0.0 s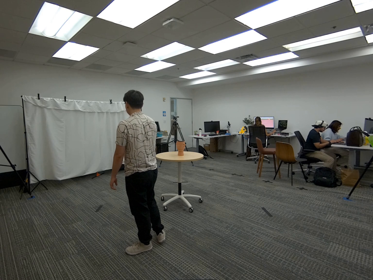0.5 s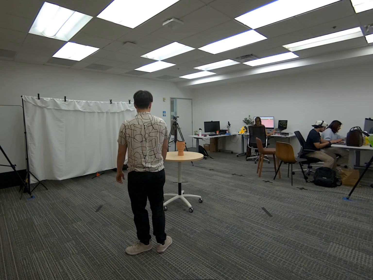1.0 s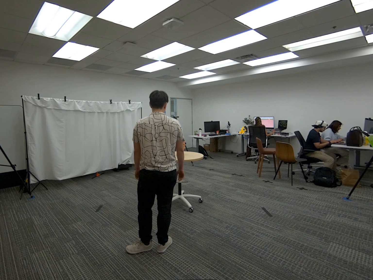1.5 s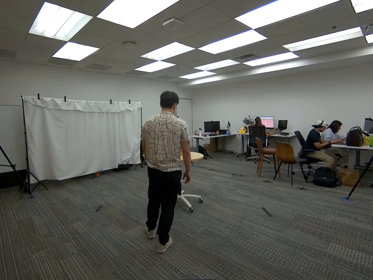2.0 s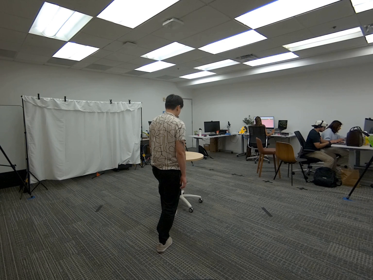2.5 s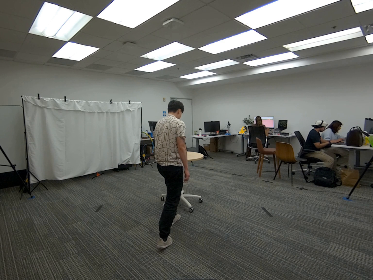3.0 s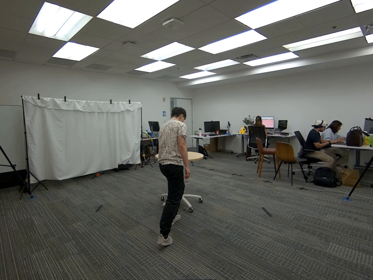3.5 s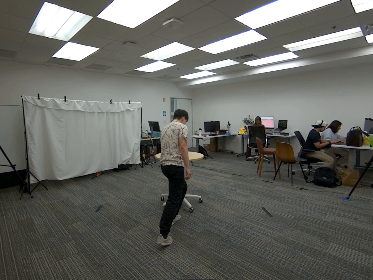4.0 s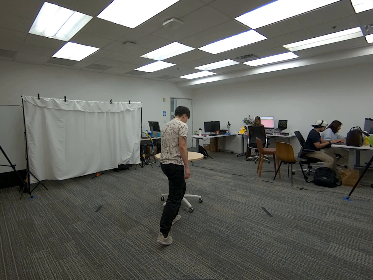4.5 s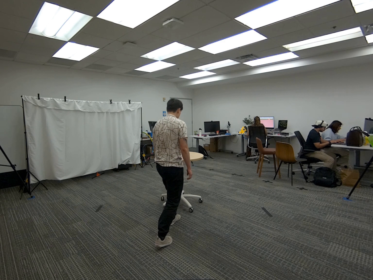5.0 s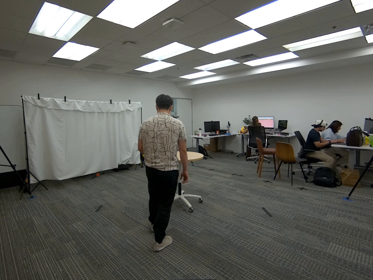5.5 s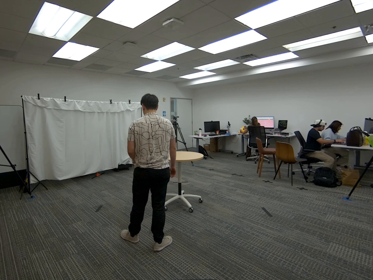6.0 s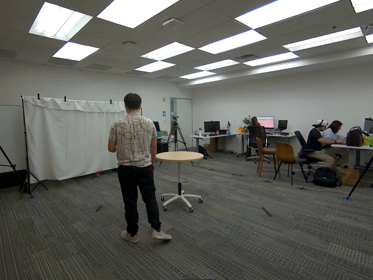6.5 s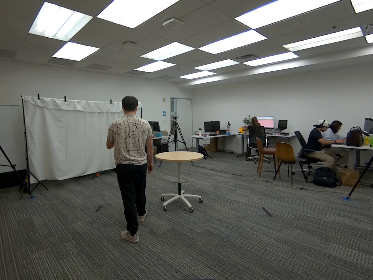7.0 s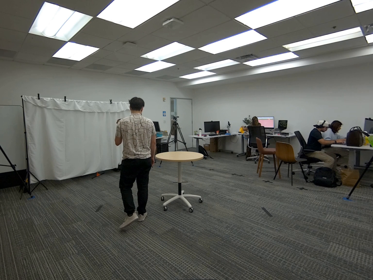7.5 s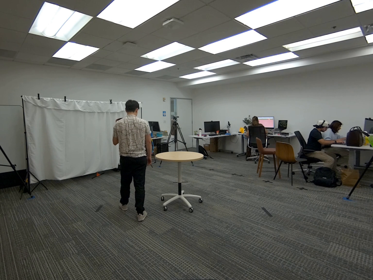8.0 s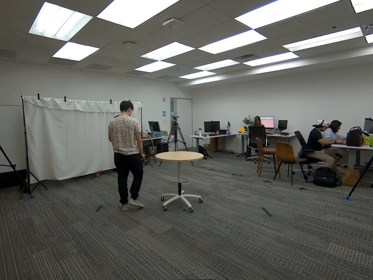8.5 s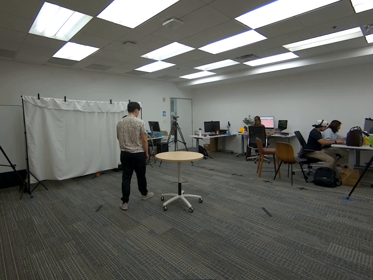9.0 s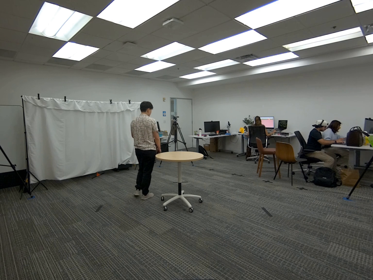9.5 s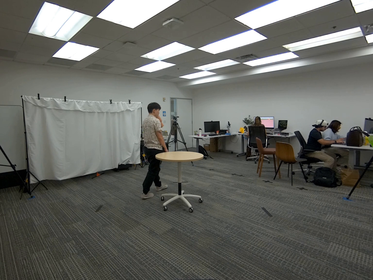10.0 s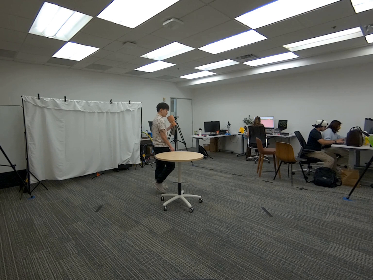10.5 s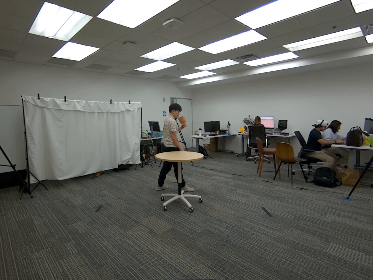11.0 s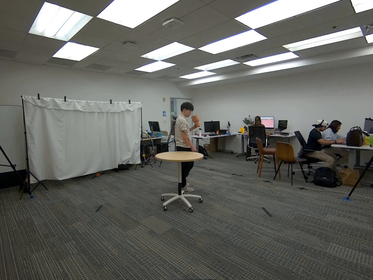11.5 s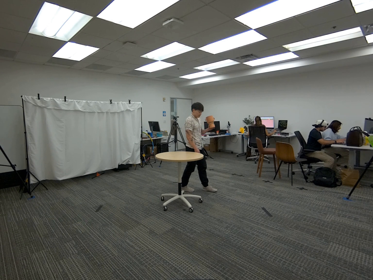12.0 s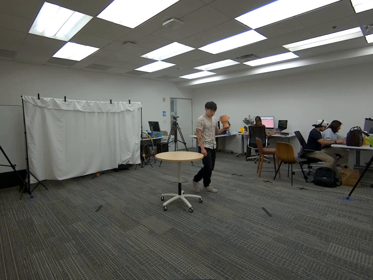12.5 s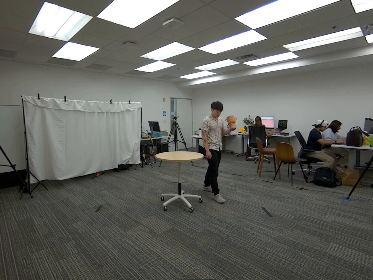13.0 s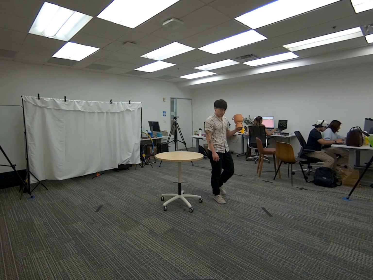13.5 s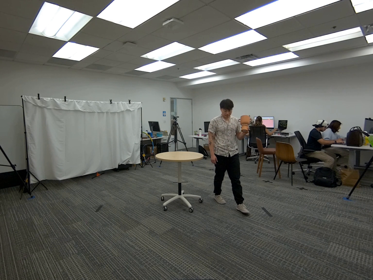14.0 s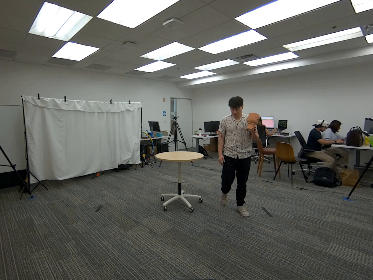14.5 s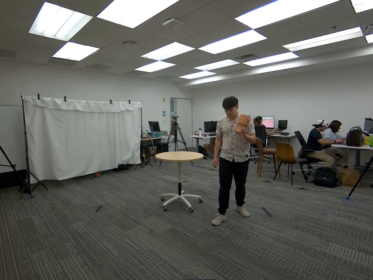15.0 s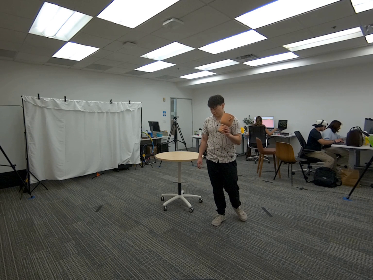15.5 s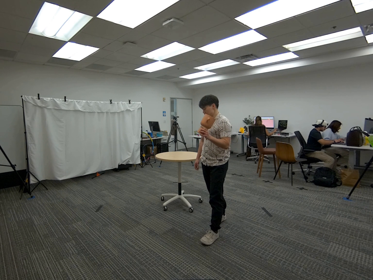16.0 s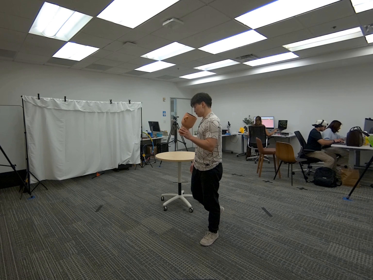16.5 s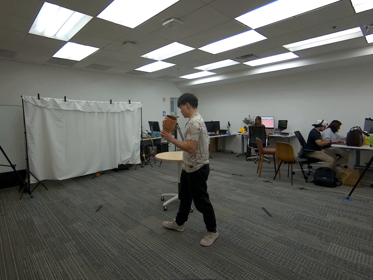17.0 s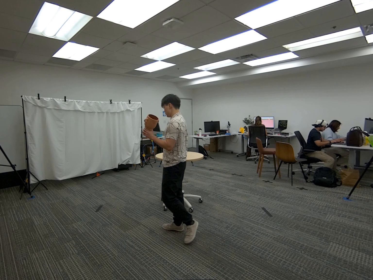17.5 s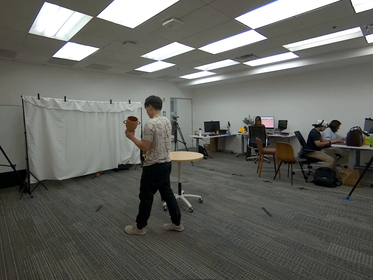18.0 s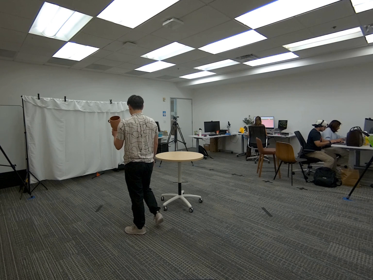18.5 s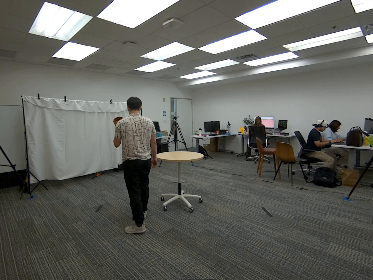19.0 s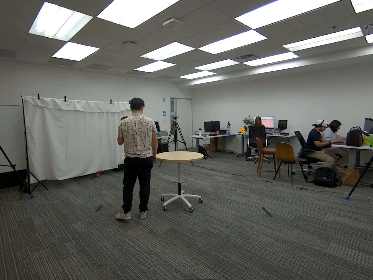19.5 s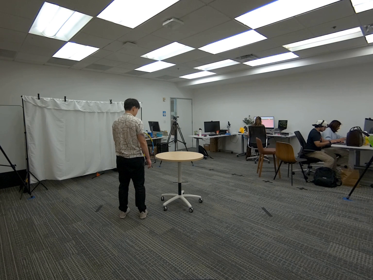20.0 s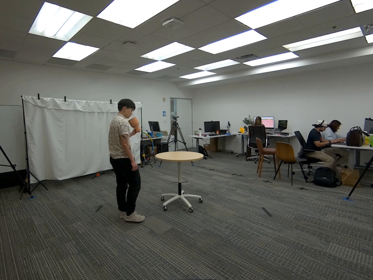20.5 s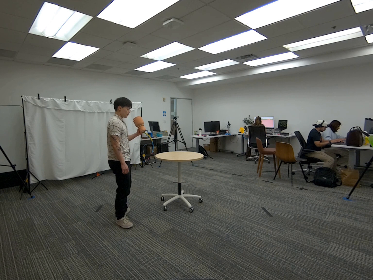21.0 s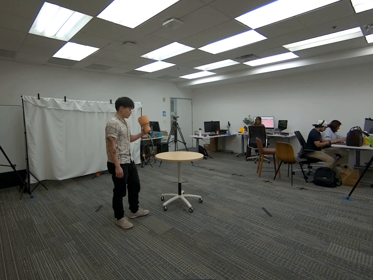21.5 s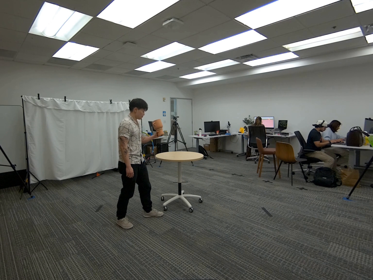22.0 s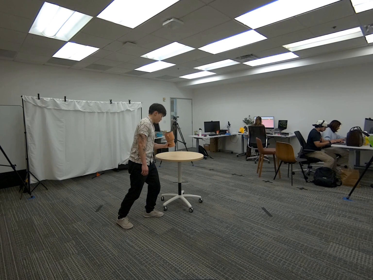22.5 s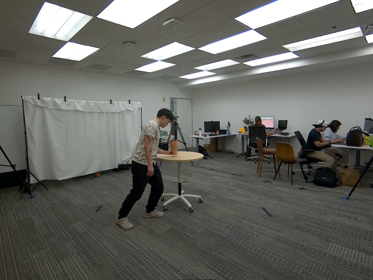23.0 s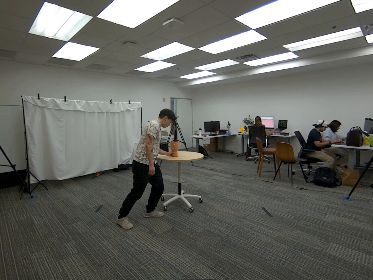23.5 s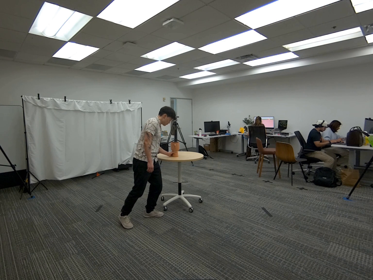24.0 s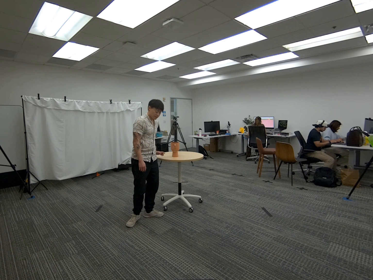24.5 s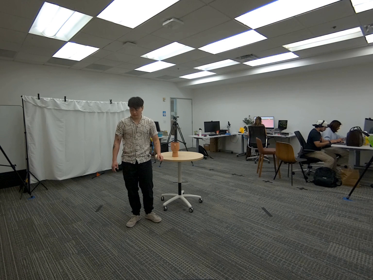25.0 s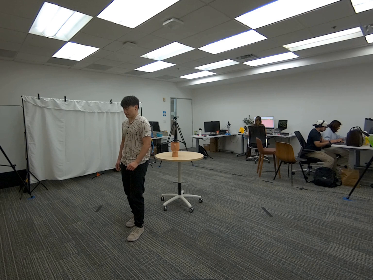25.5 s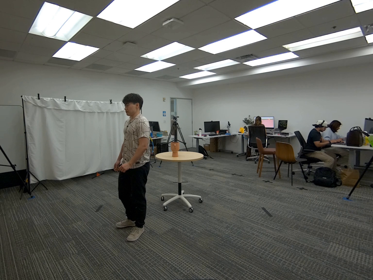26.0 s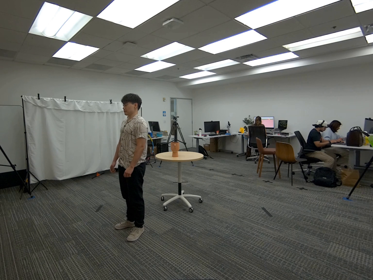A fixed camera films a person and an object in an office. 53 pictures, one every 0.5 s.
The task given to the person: Walk over to the ceramic vase on the round table and pick up the ceramic vase from the base using your left hand and walk within the bounding area. Place the ceramic vase on the round table when complete.
